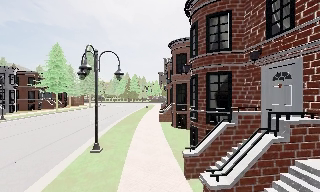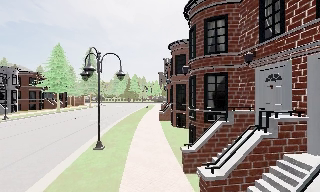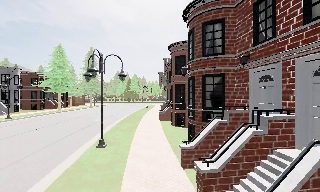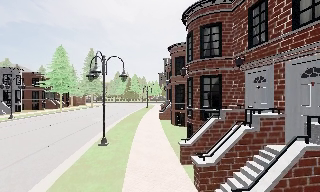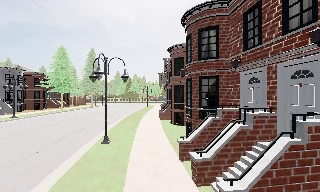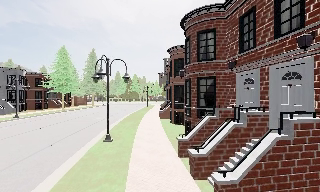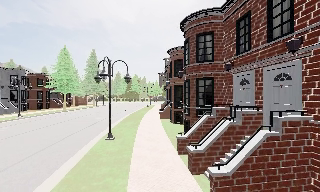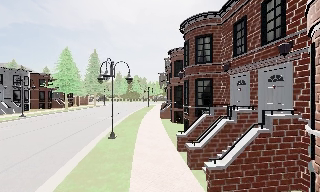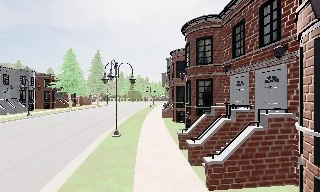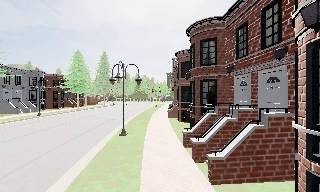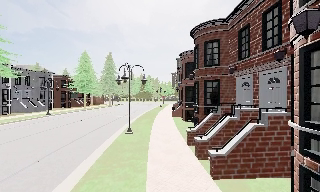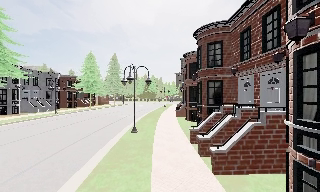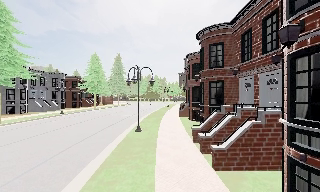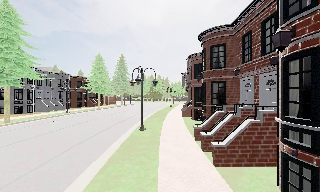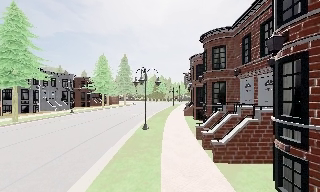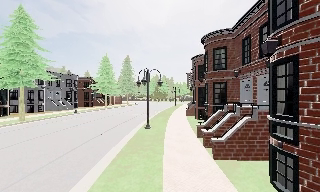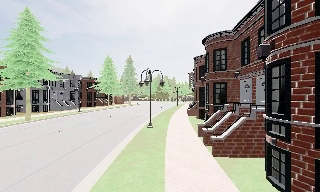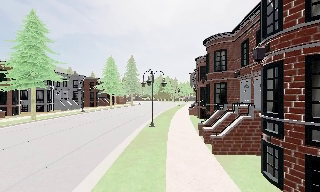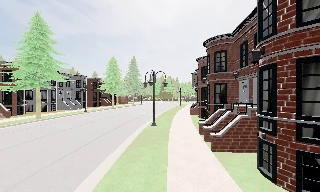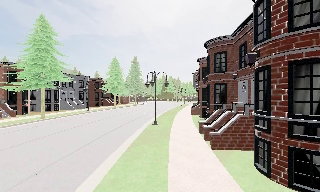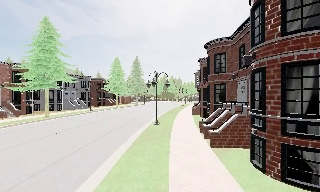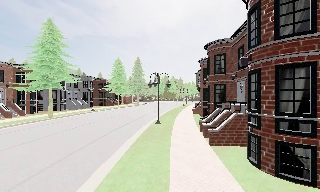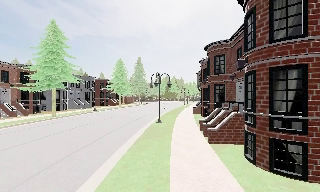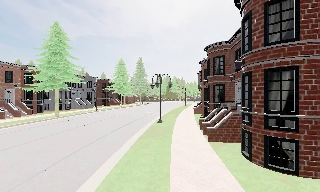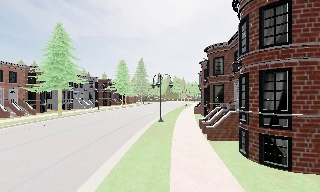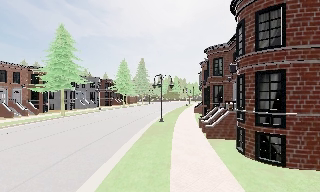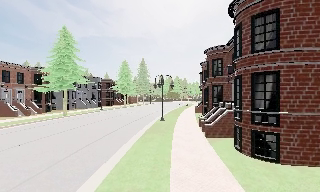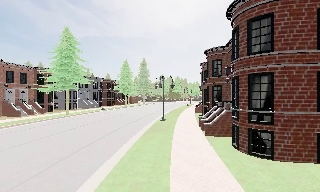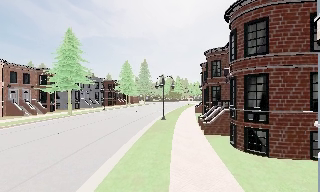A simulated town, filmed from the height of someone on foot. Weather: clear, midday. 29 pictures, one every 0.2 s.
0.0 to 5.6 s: The scene slides to the right, as the camera pans about 15 degrees to its left. It travels backward, about 9 m, so what stands in front gets smaller.
The film runs backward here.
